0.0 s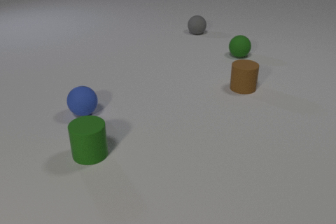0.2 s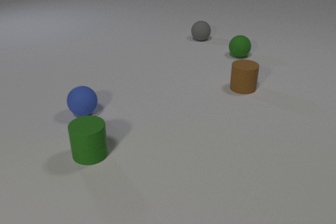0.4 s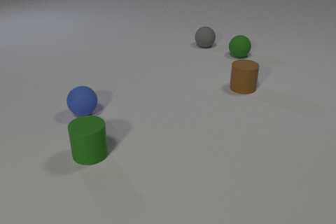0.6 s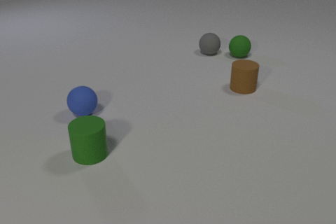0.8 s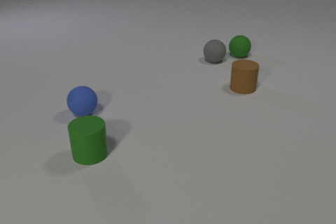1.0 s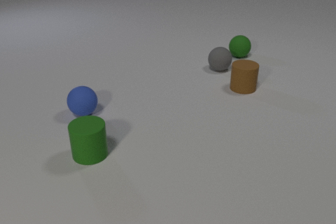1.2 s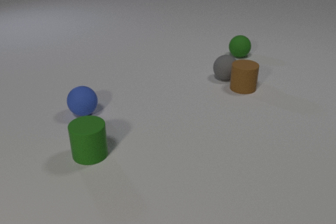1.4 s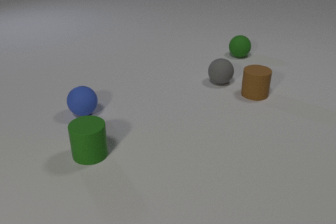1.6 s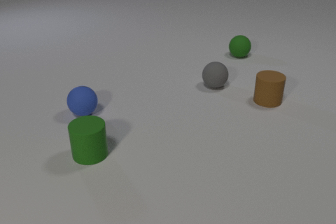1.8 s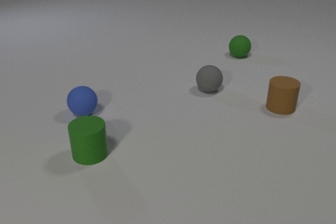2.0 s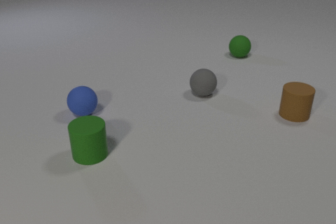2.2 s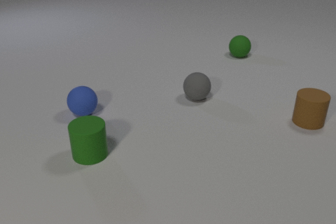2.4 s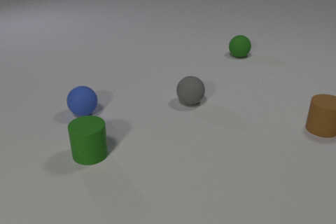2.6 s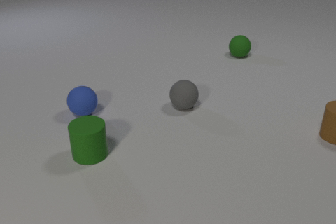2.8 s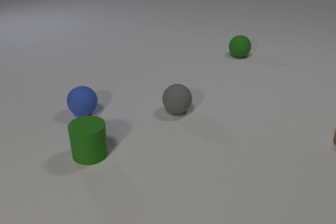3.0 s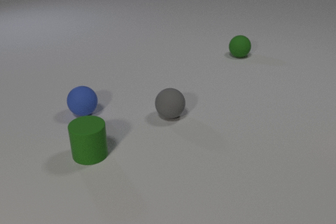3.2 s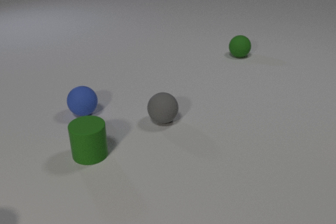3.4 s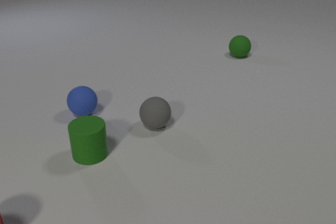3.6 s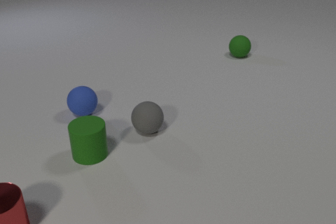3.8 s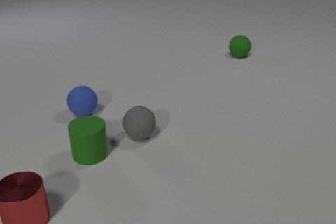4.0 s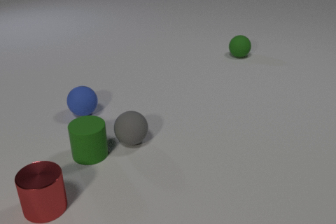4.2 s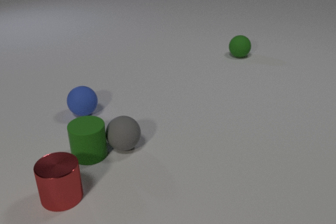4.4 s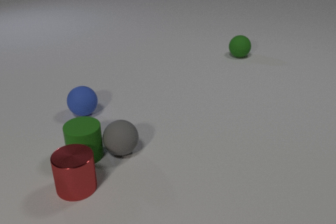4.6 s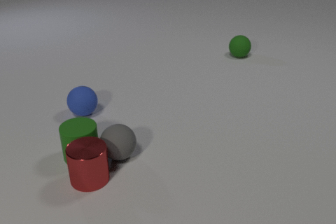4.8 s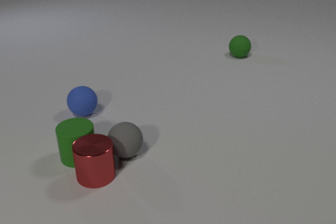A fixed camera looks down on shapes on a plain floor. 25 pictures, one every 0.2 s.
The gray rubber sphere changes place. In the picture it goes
toward the camera.
0.0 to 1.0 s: The gray rubber sphere rolls toward the camera.
1.0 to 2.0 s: The gray rubber sphere rolls toward the camera. The brown rubber cylinder slides to the right and toward the camera. The gray rubber sphere and the brown rubber cylinder collide.
2.0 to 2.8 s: The gray rubber sphere rolls toward the camera and to the left. The brown rubber cylinder slides to the right and toward the camera.
2.8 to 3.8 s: The gray rubber sphere rolls toward the camera and to the left. The red metal cylinder comes in at the left edge, slides to the right and away from the camera.
3.8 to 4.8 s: The gray rubber sphere rolls toward the camera and to the left. The green rubber cylinder slides to the left. The red metal cylinder slides to the right and away from the camera. The gray rubber sphere and the green rubber cylinder collide. The green rubber cylinder and the red metal cylinder collide. The gray rubber sphere and the red metal cylinder collide.
What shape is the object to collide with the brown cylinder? sphere.
How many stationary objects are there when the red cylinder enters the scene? 3.
Are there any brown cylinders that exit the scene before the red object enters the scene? yes.
